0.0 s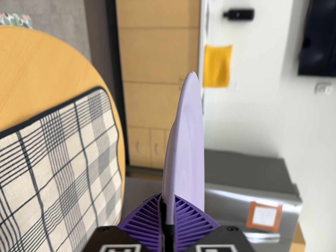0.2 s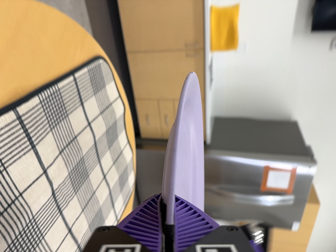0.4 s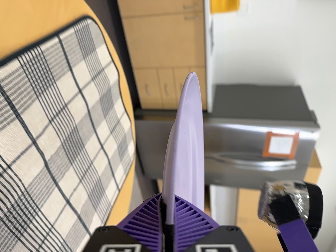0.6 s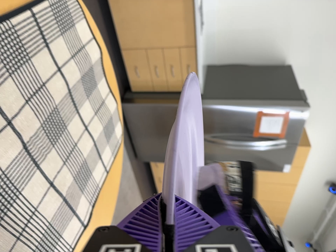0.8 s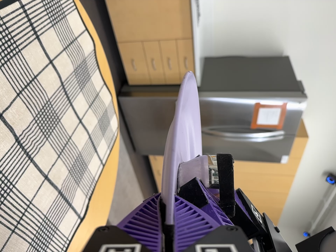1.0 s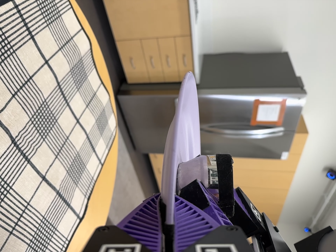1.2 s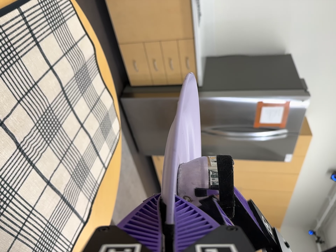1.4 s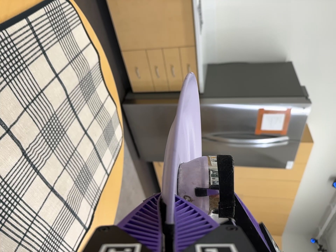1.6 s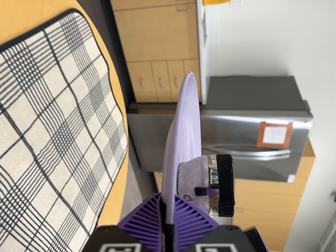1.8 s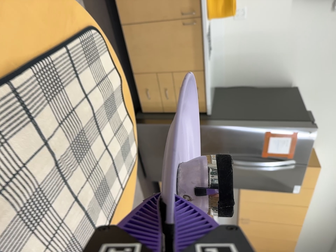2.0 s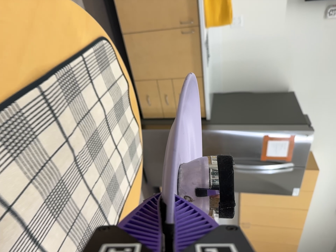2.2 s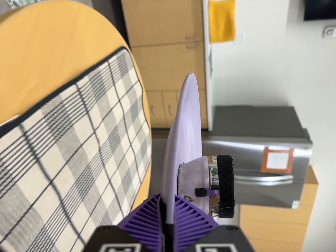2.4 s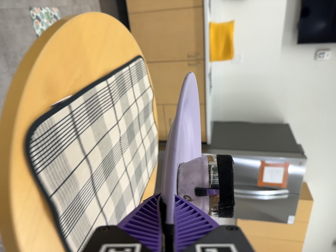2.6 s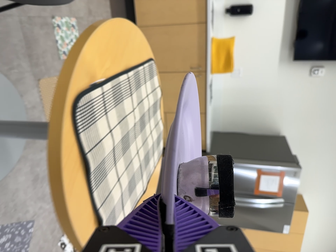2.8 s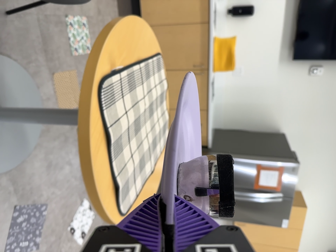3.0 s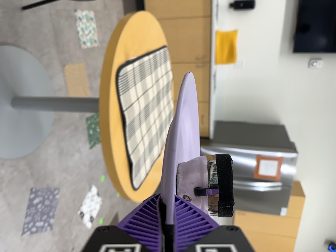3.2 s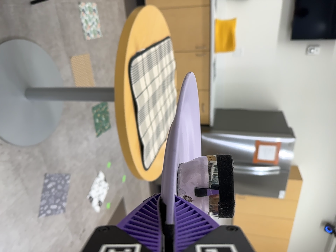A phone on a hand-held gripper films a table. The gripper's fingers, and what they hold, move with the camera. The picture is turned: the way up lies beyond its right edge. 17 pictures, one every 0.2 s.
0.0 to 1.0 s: The camera travels forward and to its right, about 10 cm, so what stands in front looms larger. Its aim tips toward the bottom of its view by about 20 degrees, and the scene shifts upward. It rolls about its line of sight by about 10 degrees, and the scene rotates counterclockwise.
1.0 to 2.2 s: The camera travels backward, about 22 cm, so what stands in front gets smaller. Its aim tips toward the top of its view by about 10 degrees.
2.2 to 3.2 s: The camera travels backward and toward the bottom of its view, about 60 cm, so what stands in front gets smaller.
The film runs backward here.
